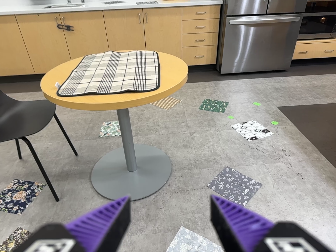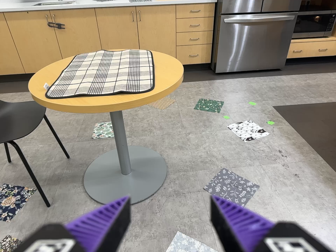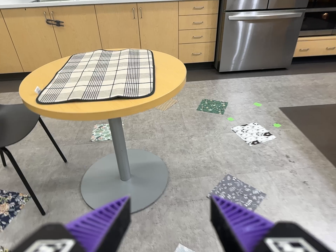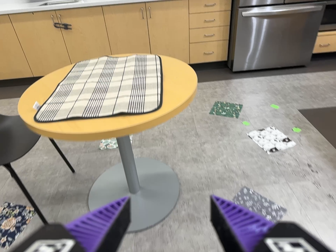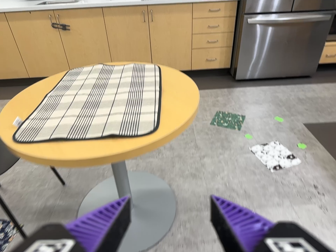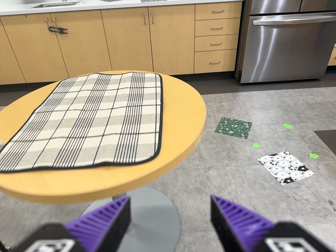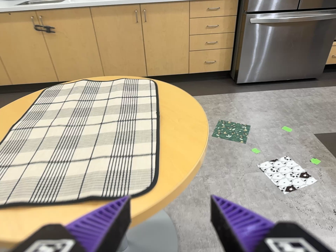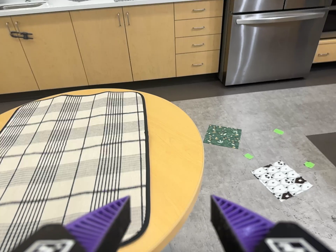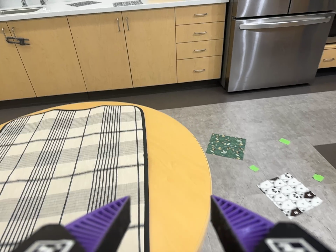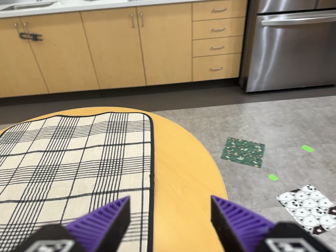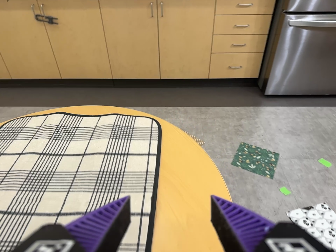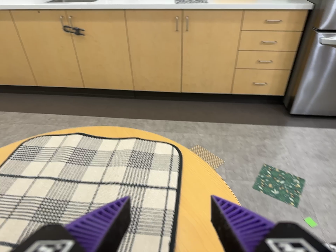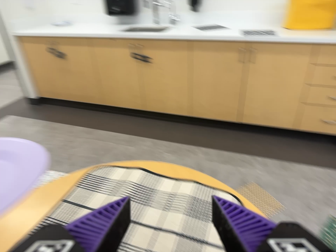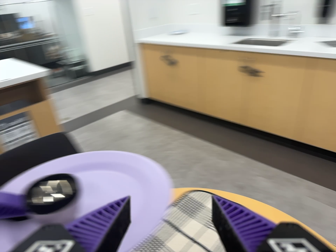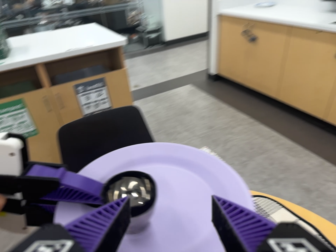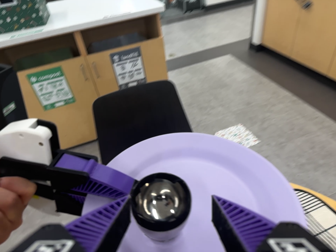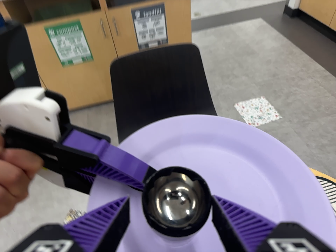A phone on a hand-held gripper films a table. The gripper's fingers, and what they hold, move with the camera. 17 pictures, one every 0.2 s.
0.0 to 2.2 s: The camera travels forward and toward the top of its view, about 110 cm, so what stands in front looms larger.
2.2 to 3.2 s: The camera pans to its left by about 60 degrees. It travels toward the top of its view, forward and to its left, about 32 cm. Its aim tips toward the bottom of its view by about 15 degrees. It rolls about its line of sight by about 35 degrees, and the scene rotates clockwise.
The film runs forward here.
